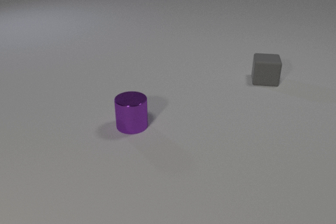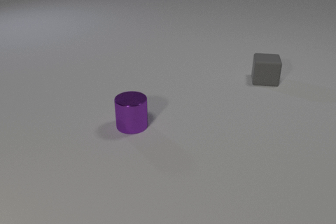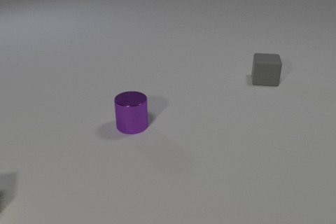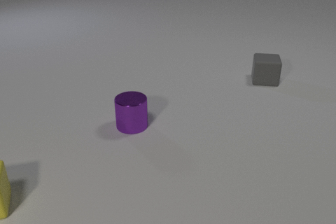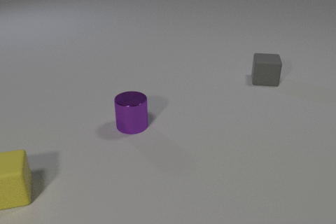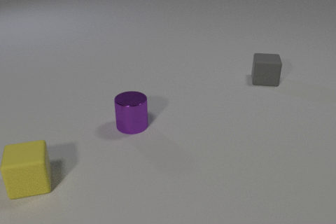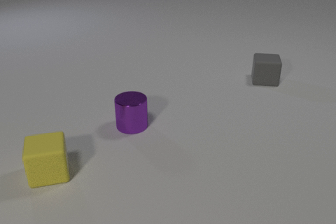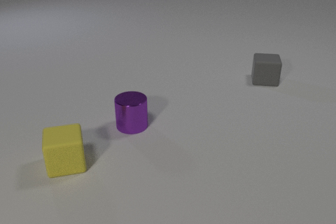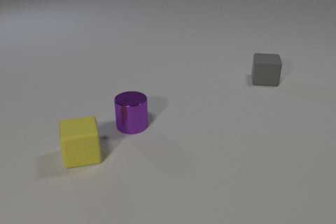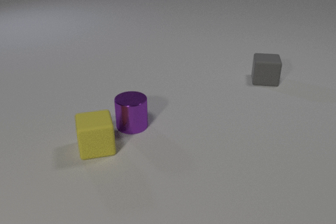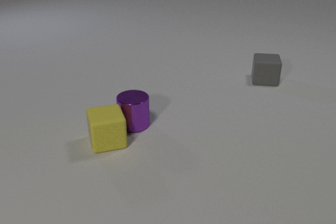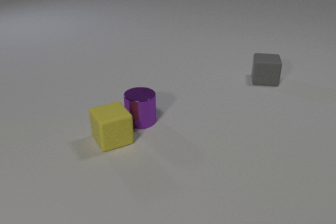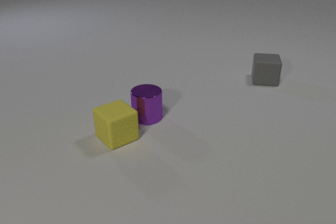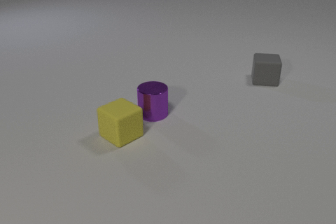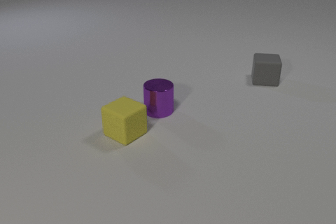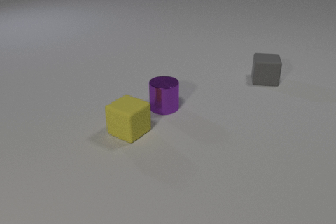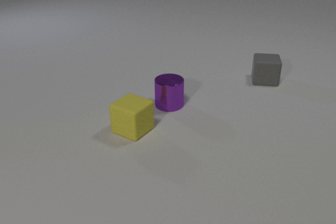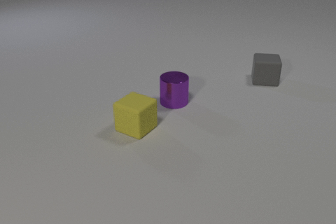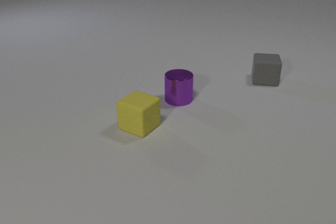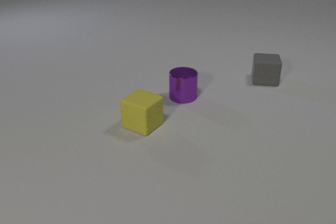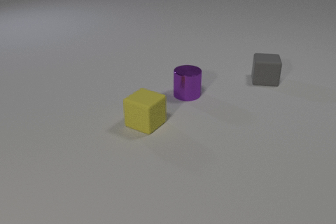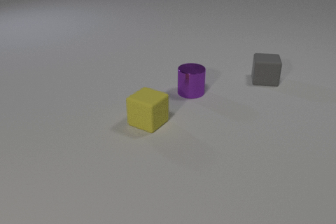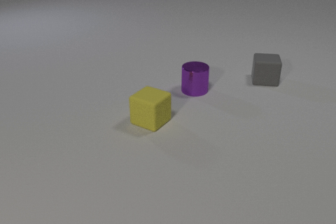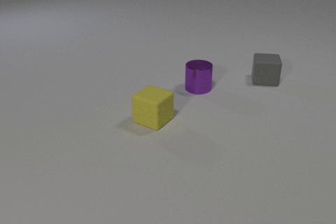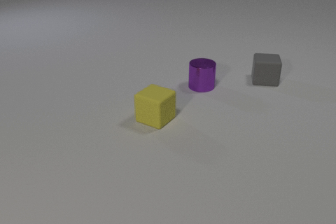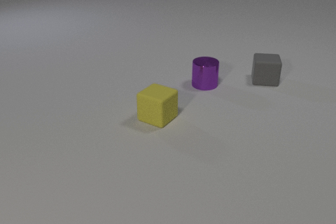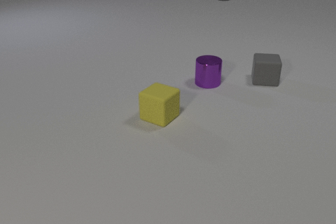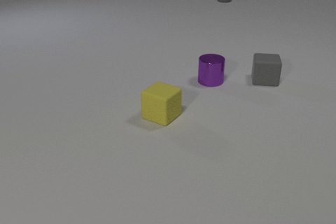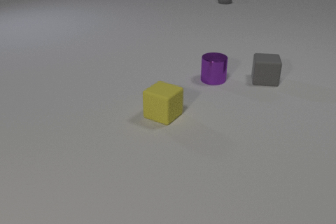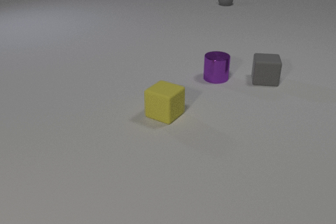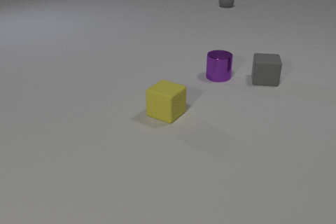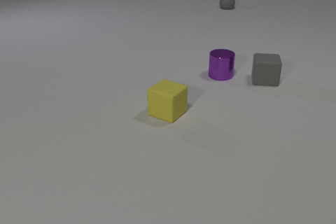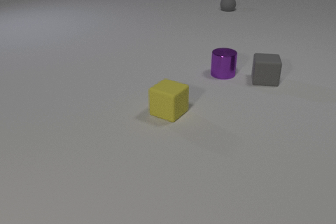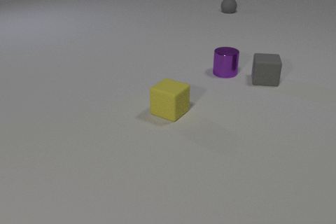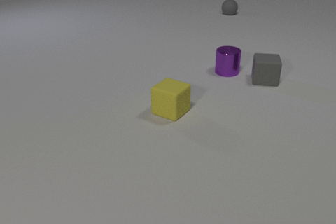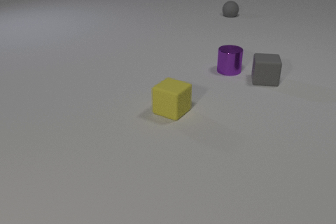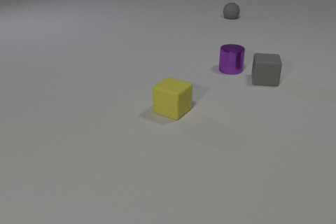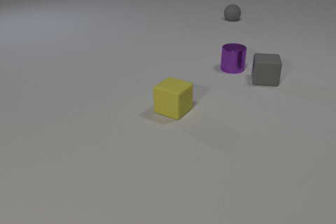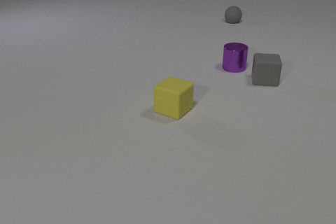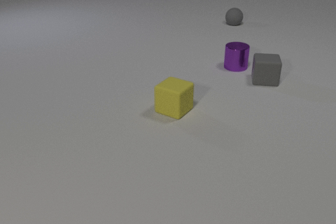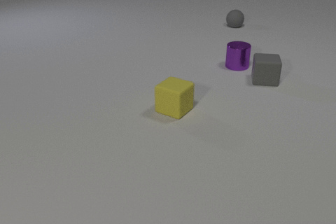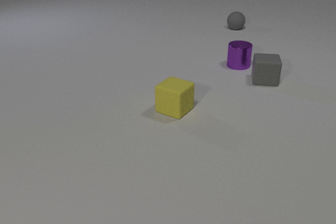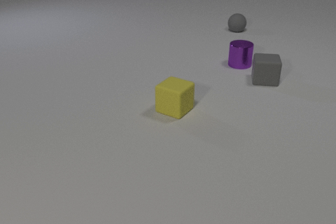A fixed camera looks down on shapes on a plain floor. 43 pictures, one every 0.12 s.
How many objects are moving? 3.
What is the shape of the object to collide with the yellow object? cylinder.
How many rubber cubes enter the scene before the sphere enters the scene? 1.
0.00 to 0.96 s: The yellow rubber cube comes in at the left edge, slides to the right and away from the camera.
0.96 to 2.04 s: The yellow rubber cube slides to the right and away from the camera, spins so that its near face slides to the right, counterclockwise seen from above. The purple metal cylinder slides away from the camera and to the right. The yellow rubber cube and the purple metal cylinder collide.
2.04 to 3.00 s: The yellow rubber cube slides to the right and away from the camera. The purple metal cylinder slides away from the camera and to the right. The gray rubber sphere comes in at the top edge.
3.00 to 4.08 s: The yellow rubber cube slides to the right and away from the camera. The purple metal cylinder slides away from the camera and to the right. The gray rubber sphere rolls toward the camera.
4.08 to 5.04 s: The purple metal cylinder slides away from the camera and to the right. The gray rubber sphere rolls toward the camera.
